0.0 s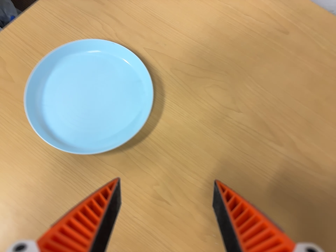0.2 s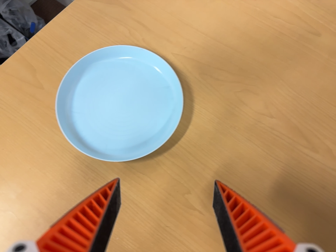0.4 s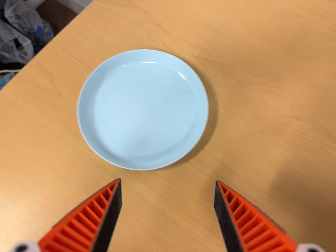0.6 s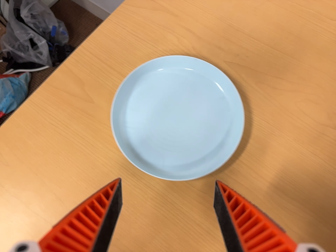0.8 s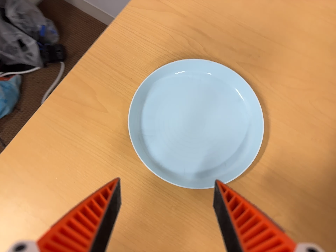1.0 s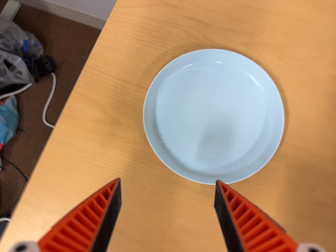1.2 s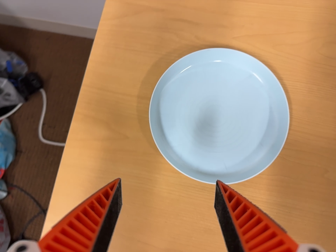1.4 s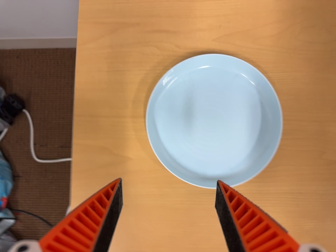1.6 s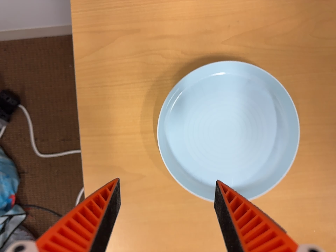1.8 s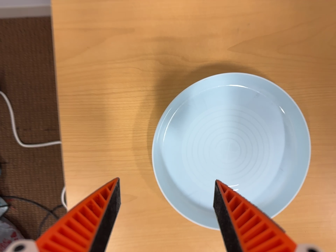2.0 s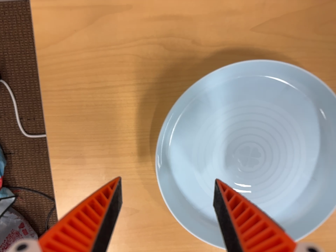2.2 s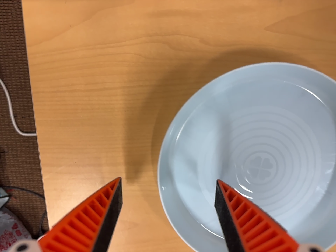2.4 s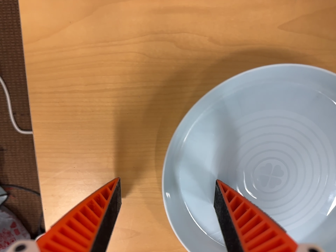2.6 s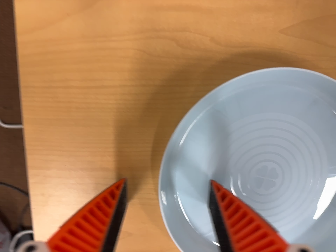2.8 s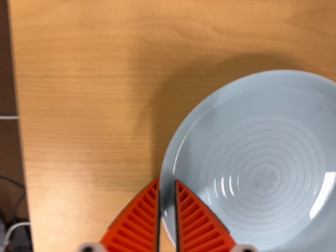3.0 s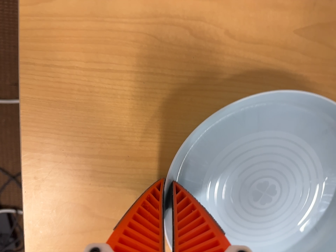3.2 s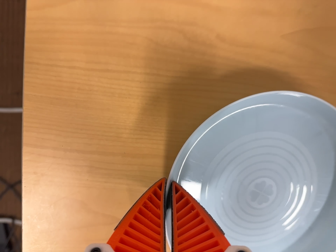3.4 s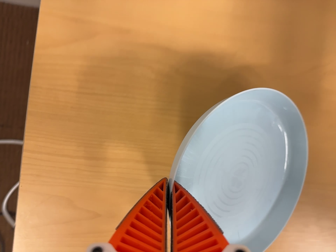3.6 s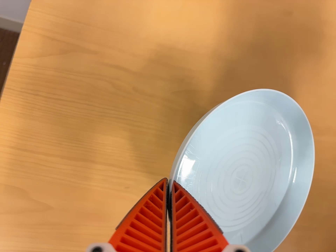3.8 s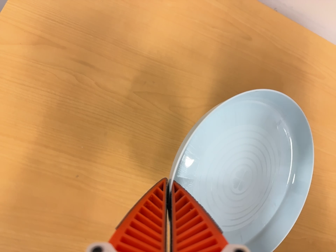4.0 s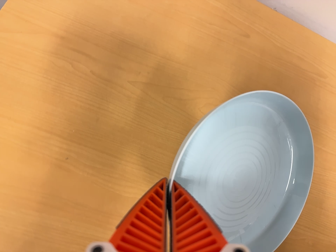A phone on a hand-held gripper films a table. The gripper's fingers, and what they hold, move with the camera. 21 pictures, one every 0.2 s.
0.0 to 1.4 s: The camera travels to its left and toward the top of its view, about 24 cm, so close, fixed things drift to the right. Its aim tips toward the bottom of its view by about 10 degrees. It rolls about its line of sight by about 35 degrees, and the scene rotates counterclockwise.
1.4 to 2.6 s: The camera travels forward and toward the top of its view, about 20 cm, so what stands in front looms larger. Its aim tips toward the bottom of its view by about 15 degrees.
2.6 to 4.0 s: The camera pans to its right by about 15 degrees. It travels toward the bottom of its view, backward and to its right, about 24 cm. Its aim tips toward the top of its view by about 30 degrees. It rolls about its line of sight by about 15 degrees, and the scene rotates clockwise.
The film runs forward here.
